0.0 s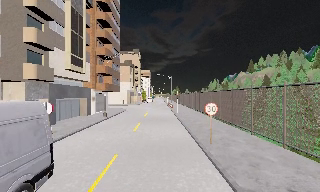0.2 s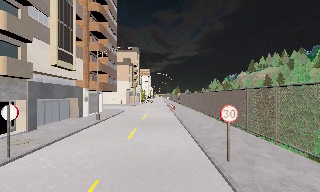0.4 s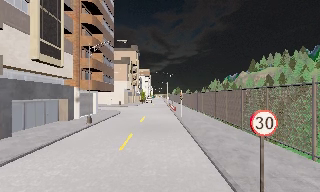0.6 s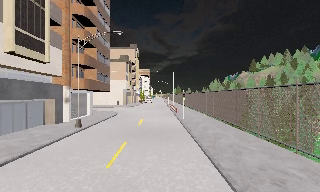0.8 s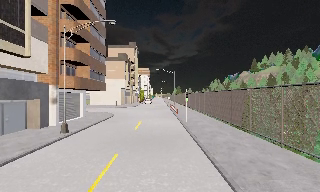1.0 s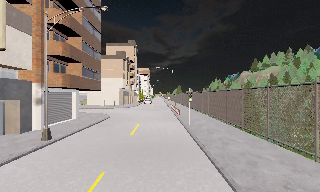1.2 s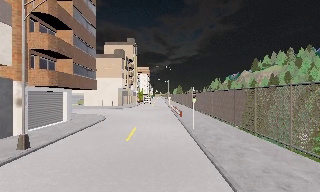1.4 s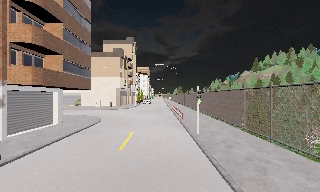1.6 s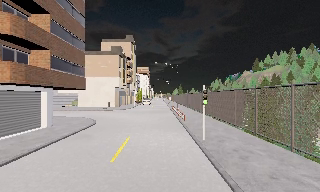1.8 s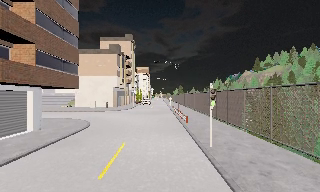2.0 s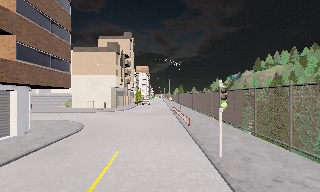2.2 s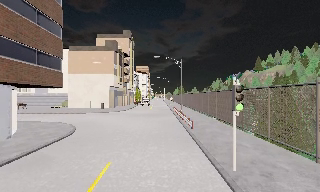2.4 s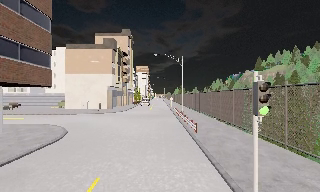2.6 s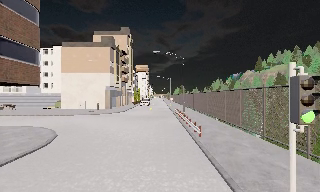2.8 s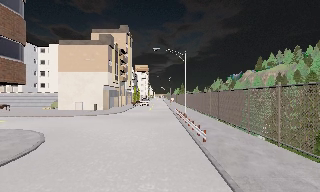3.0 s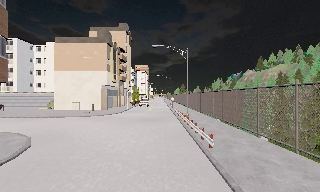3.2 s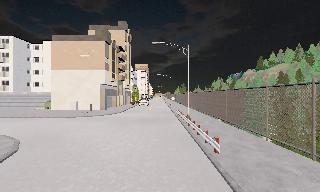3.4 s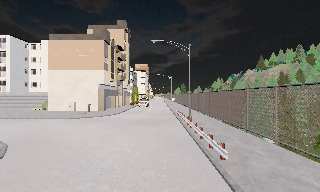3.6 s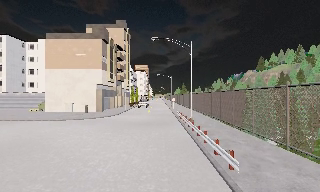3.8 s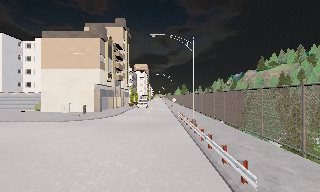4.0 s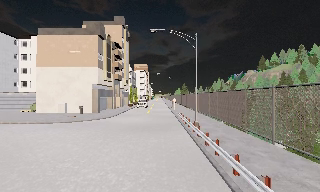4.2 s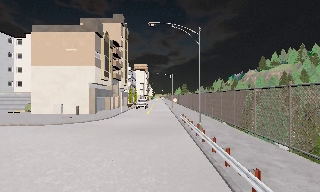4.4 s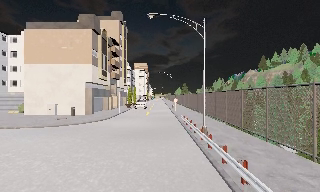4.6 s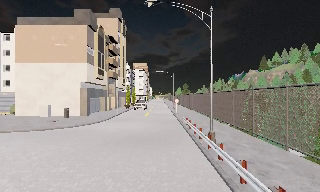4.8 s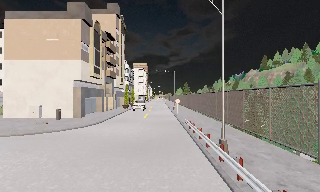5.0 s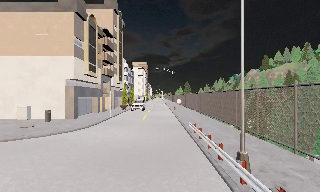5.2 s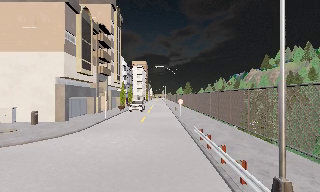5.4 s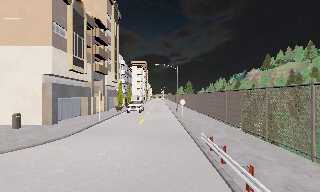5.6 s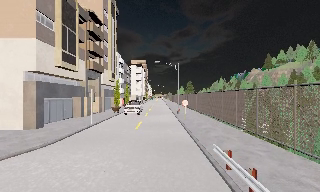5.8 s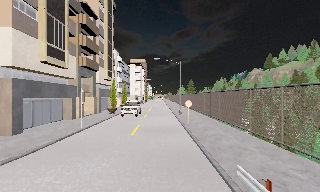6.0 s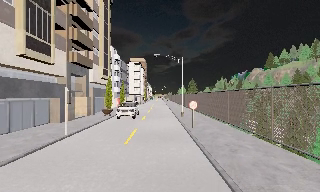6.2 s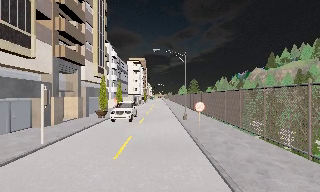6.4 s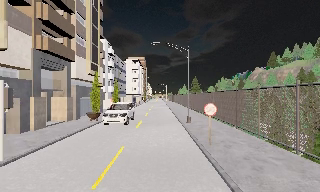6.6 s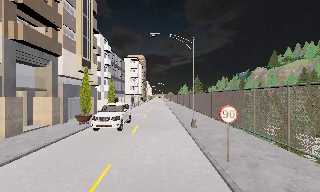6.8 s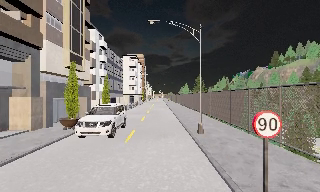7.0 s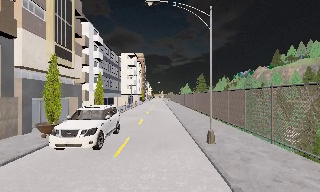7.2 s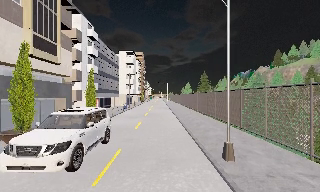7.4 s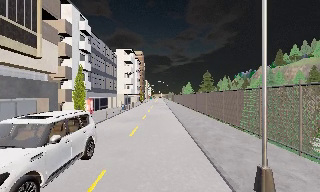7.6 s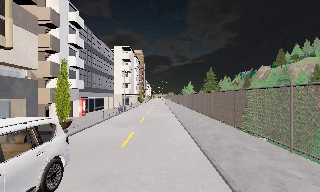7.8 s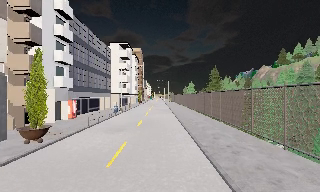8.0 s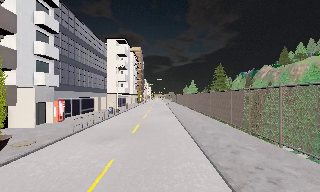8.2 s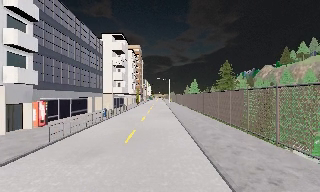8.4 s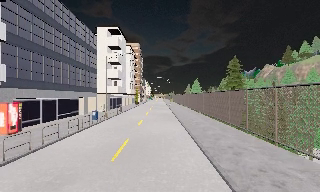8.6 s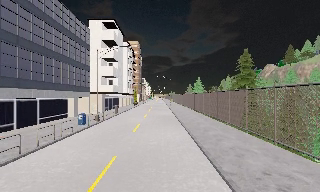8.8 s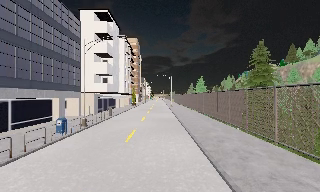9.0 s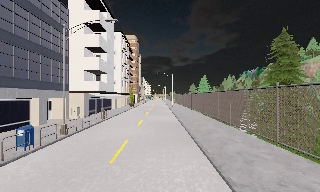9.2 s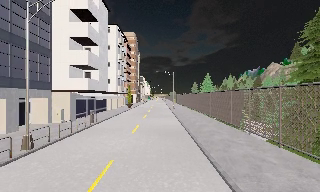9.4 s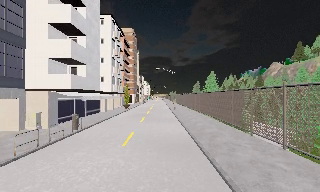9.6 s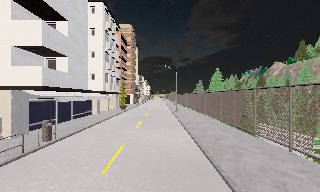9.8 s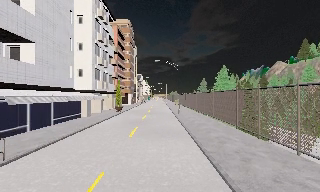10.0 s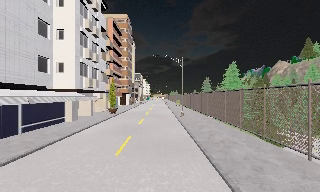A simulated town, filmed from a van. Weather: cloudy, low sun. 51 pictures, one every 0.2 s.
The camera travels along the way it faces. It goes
forward.
0.0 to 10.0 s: The camera travels forward, about 95 m, so what stands in front looms larger. It gains speed.
The film runs forward here.
